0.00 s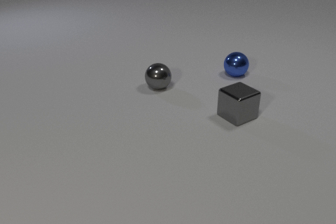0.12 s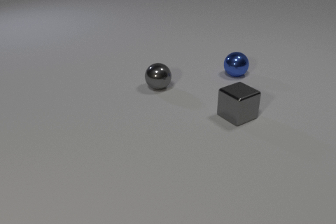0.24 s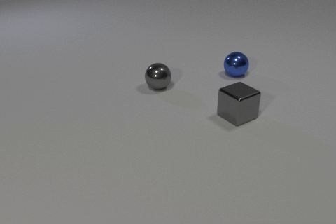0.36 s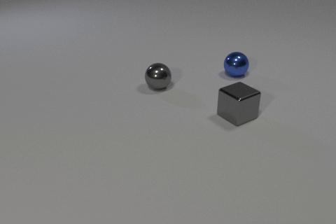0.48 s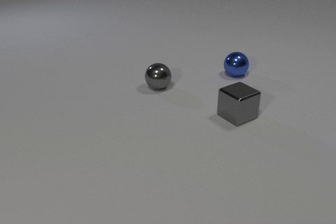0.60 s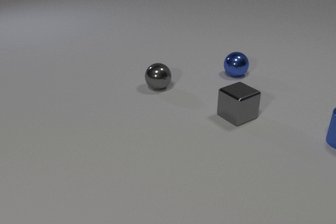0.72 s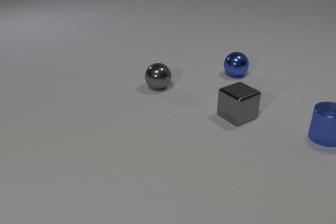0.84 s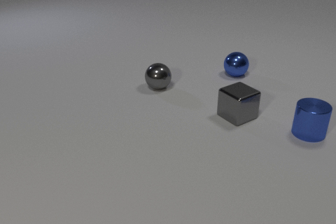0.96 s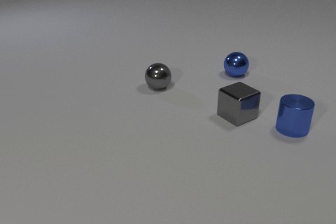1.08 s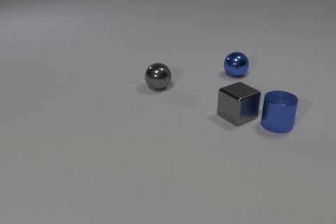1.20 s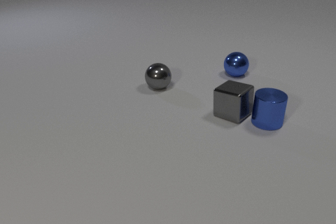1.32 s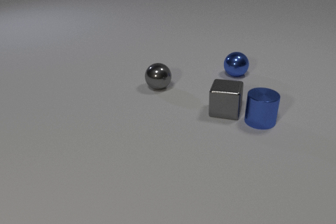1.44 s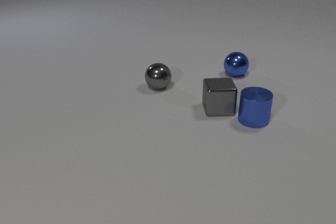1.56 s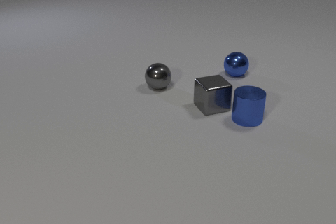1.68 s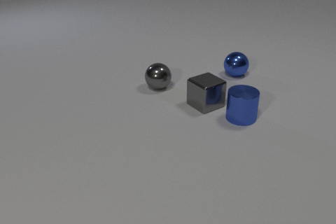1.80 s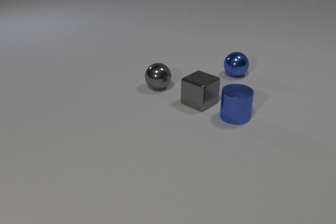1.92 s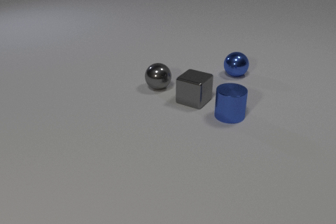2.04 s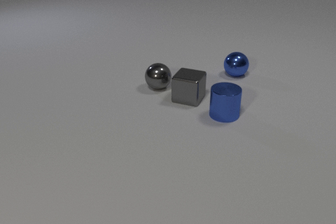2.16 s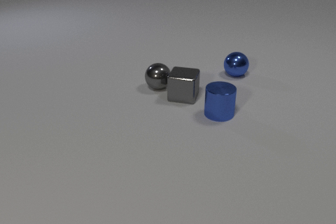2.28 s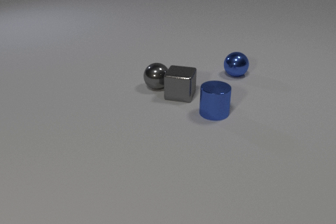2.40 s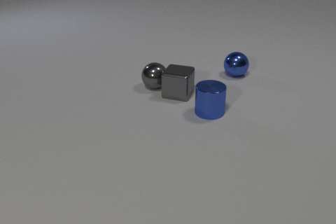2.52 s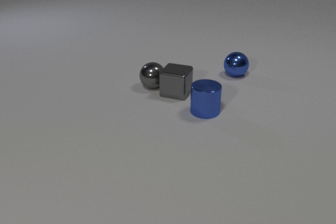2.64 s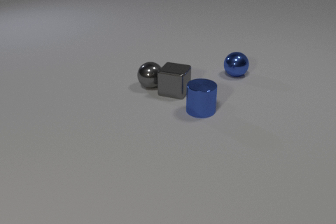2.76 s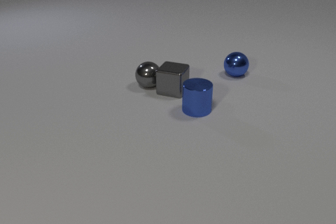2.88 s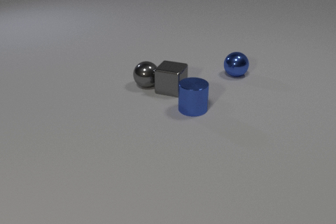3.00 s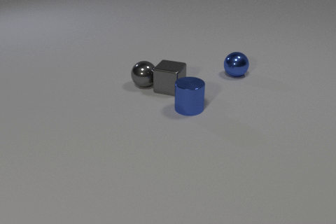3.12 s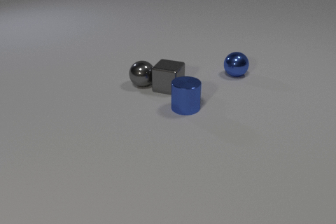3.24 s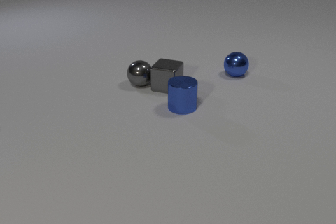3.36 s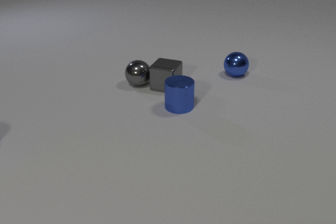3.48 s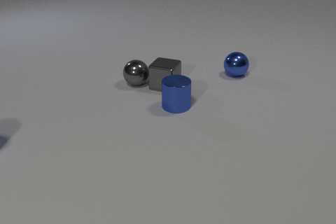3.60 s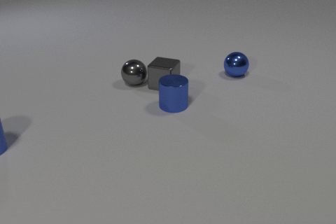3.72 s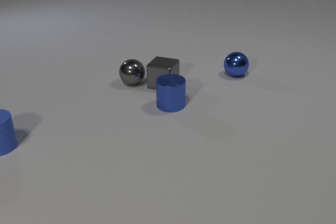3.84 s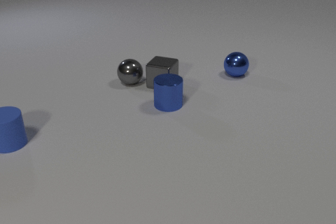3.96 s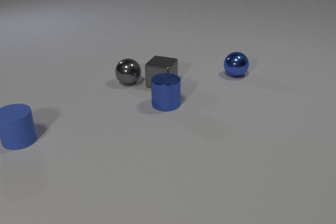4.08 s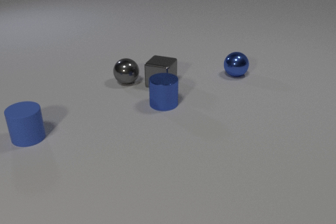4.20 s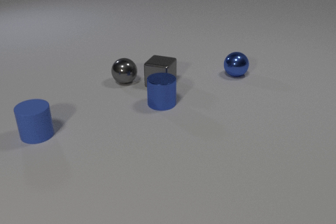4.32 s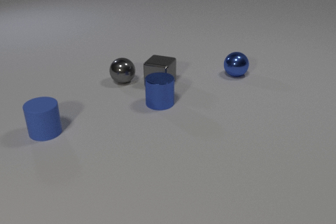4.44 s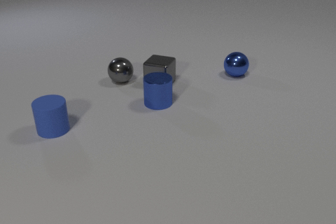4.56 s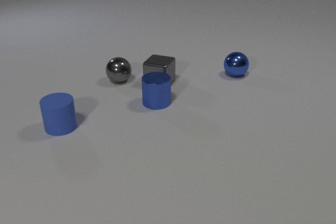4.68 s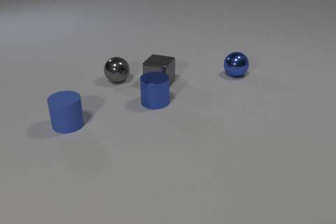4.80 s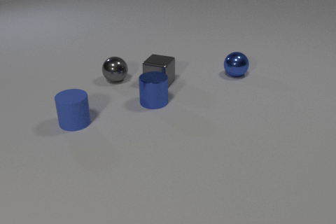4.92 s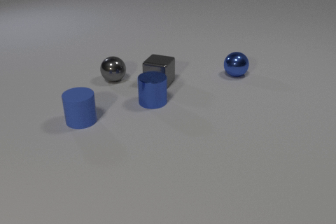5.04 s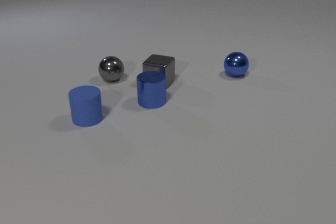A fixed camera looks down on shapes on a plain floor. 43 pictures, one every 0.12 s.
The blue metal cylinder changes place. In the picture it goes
to the left.
The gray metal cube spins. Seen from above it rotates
counterclockwise.
0.00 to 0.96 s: The blue metal cylinder comes in at the right edge, slides to the left.
0.96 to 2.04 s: The blue metal cylinder slides to the left. The gray metal cube slides to the left and away from the camera, spins so that its near face slides to the right, counterclockwise seen from above. The blue metal cylinder and the gray metal cube collide.
2.04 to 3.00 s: The blue metal cylinder slides to the left. The gray metal cube slides away from the camera and to the left. The gray metal sphere rolls to the left and away from the camera. The gray metal cube and the gray metal sphere collide.
3.00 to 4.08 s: The blue metal cylinder slides to the left. The gray metal cube slides away from the camera and to the left. The blue rubber cylinder comes in at the left edge, slides to the right. The gray metal sphere rolls to the left and away from the camera.
4.08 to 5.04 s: The blue metal cylinder slides to the left. The blue rubber cylinder slides to the right. The gray metal sphere rolls to the left and away from the camera.
What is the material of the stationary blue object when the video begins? metal.
How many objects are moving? 4.
How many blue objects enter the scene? 2.
